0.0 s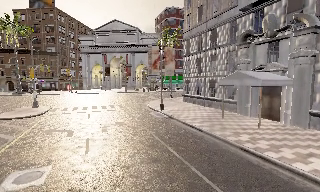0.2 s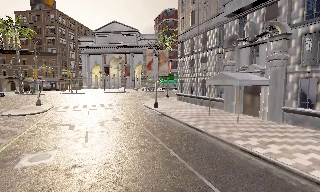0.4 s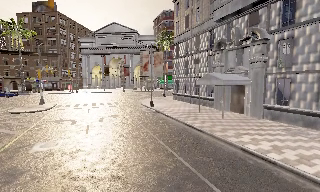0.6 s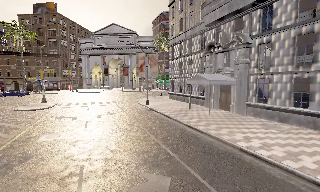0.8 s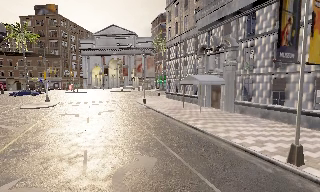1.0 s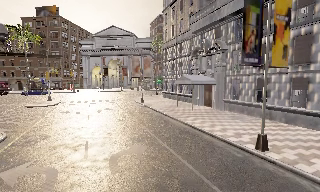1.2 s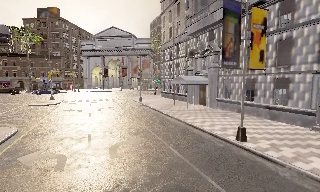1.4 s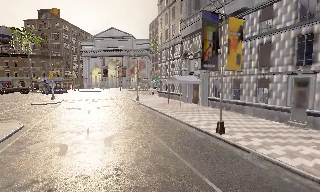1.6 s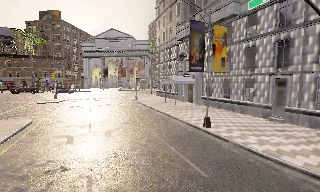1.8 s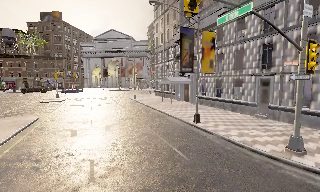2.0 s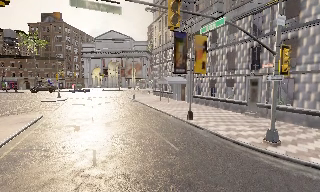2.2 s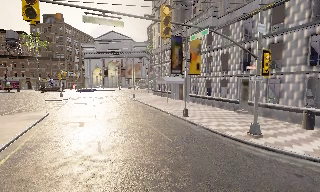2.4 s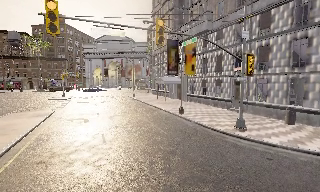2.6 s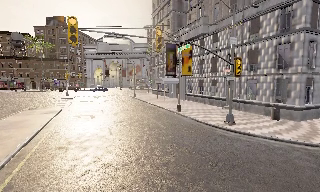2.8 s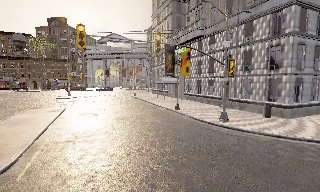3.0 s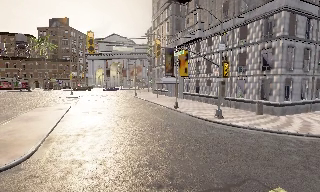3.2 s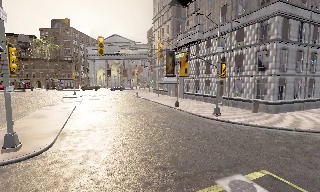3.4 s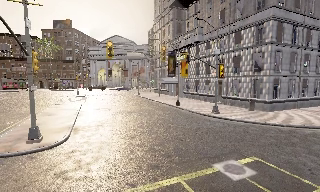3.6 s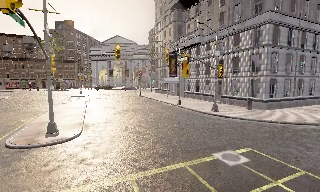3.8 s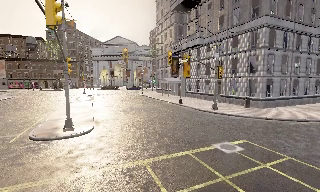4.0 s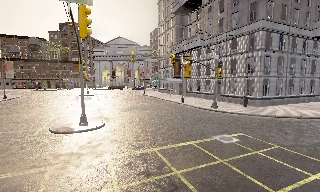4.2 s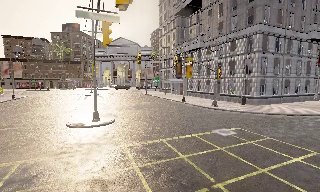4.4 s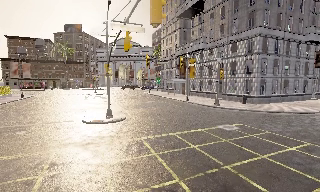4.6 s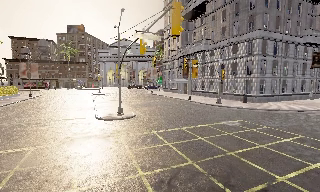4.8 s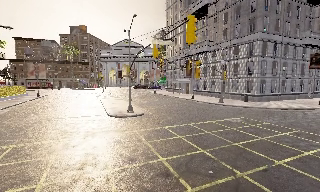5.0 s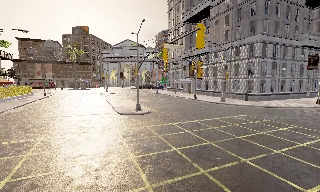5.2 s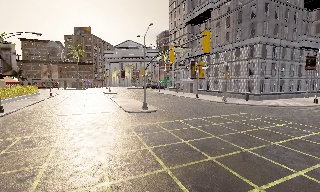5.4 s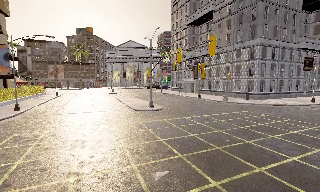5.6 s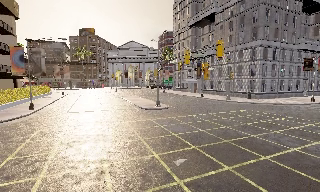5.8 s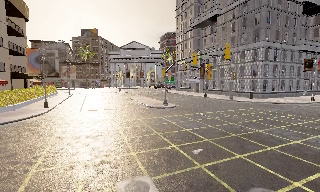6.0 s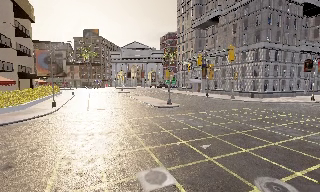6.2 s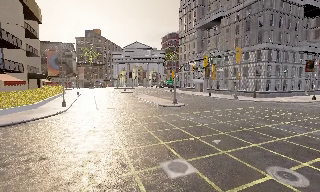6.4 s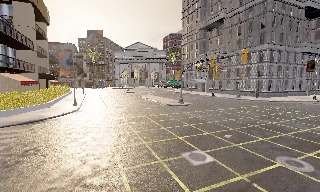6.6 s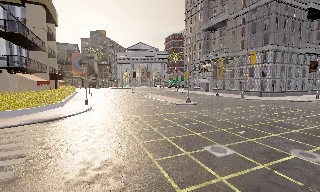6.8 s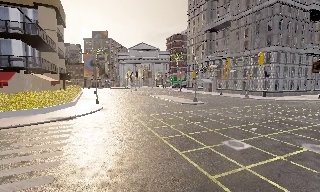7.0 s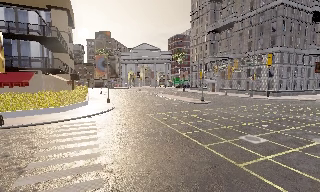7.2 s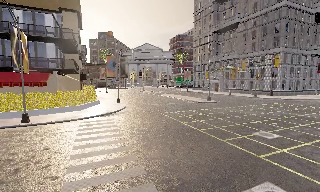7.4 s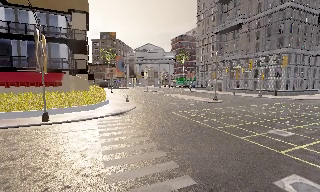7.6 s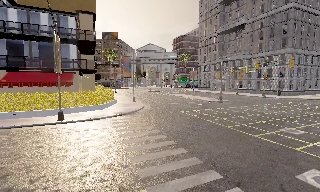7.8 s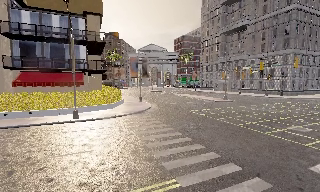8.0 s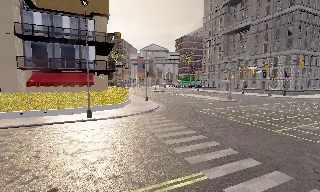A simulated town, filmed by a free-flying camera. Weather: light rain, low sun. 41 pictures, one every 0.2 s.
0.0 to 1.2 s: The camera travels backward and to its right, about 8 m, so what stands in front gets smaller.
1.2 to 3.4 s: The camera travels backward, about 12 m, so what stands in front gets smaller.
3.4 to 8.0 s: The camera travels backward and to its left, about 25 m, so what stands in front gets smaller.
The film runs backward here.
